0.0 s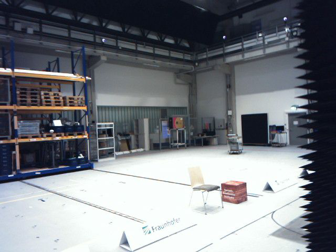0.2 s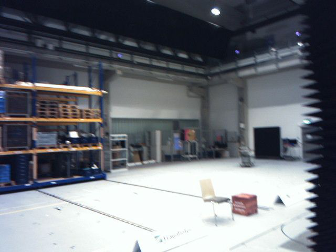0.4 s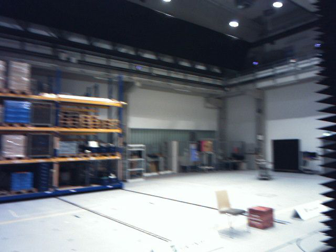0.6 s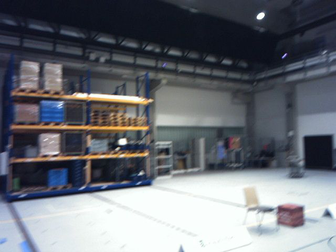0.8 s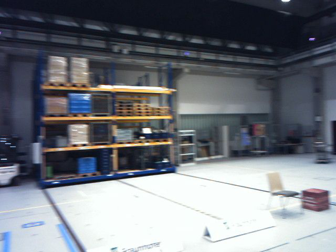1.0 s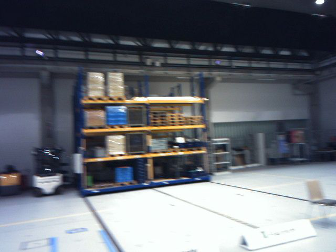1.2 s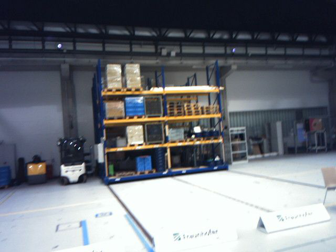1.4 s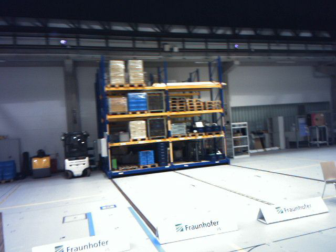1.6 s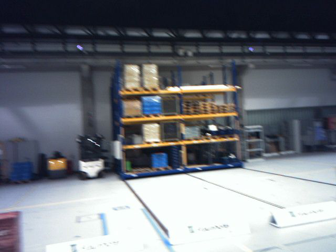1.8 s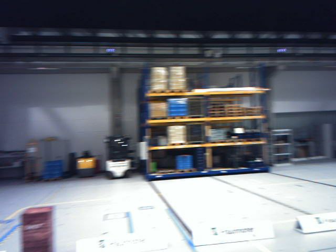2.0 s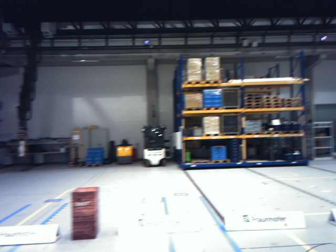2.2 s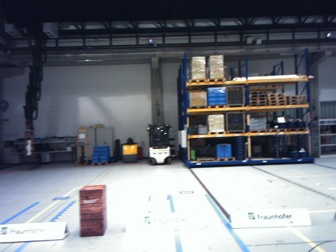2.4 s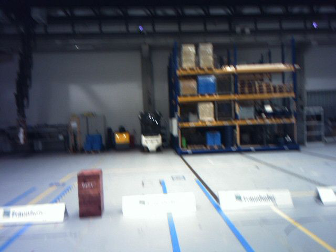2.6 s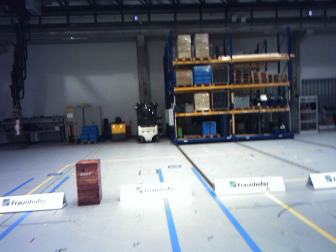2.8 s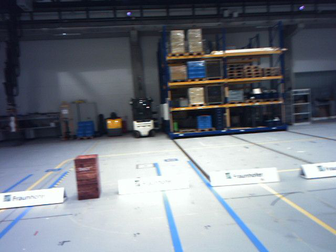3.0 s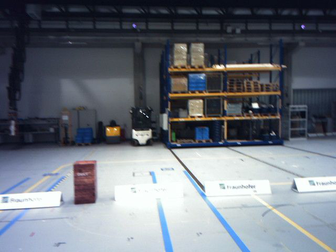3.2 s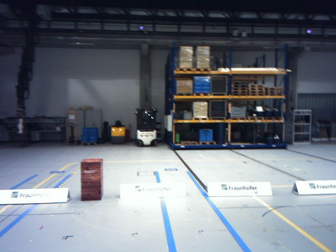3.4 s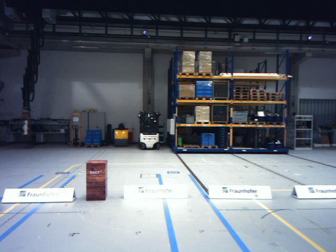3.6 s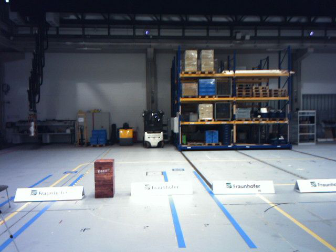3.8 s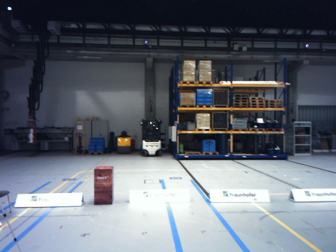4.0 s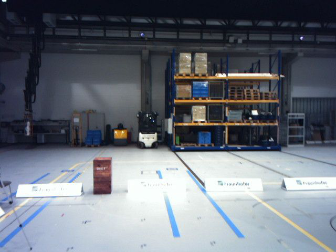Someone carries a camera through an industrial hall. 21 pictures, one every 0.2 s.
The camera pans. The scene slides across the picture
to the right.
The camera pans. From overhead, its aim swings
counterclockwise.
0.0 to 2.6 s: The scene slides to the right, as the camera pans about 40 degrees to its left. It travels backward, about 2.4 m.
2.6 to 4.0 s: The camera travels backward, about 1.2 m, so what stands in front gets smaller.
The film runs backward here.
